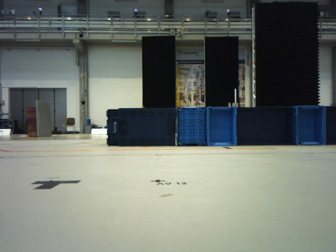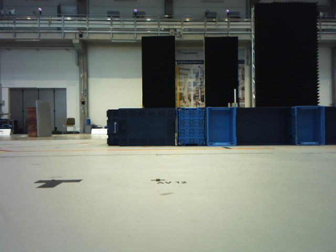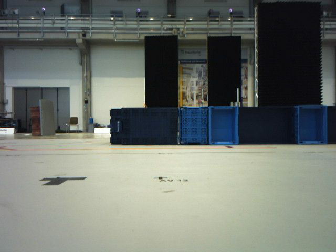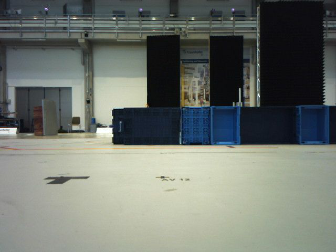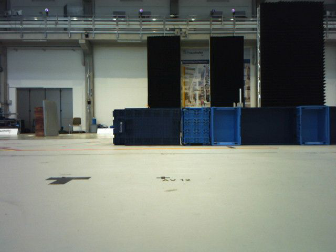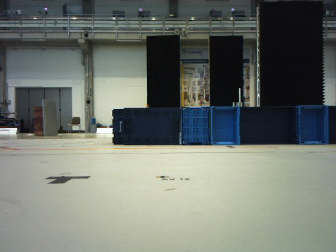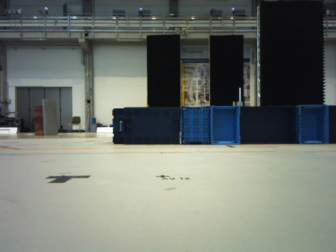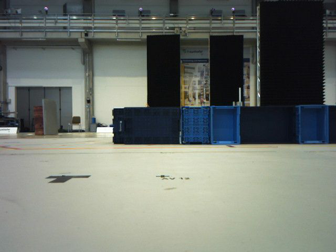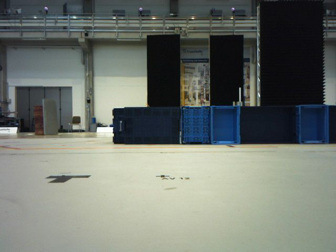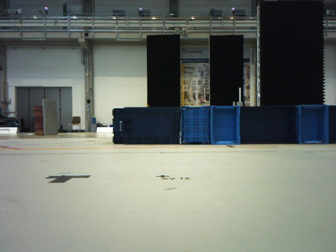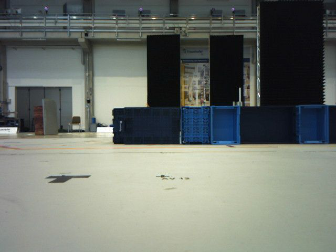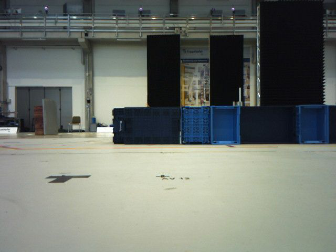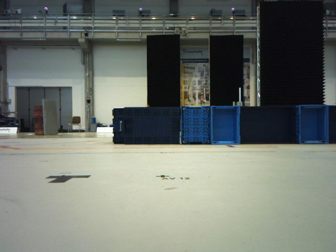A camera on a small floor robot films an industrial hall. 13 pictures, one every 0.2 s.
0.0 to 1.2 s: The camera shifts only a little, or ends up much as it began.
1.2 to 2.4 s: The camera keeps its place and its aim.
The film runs backward here.
